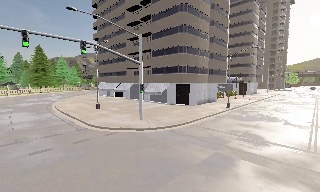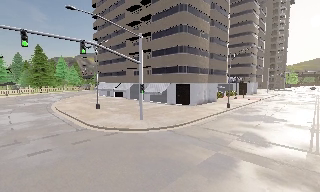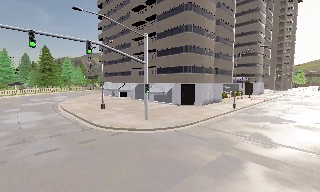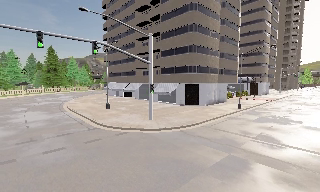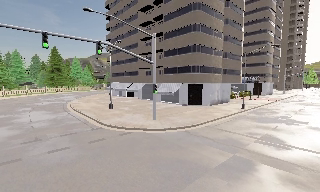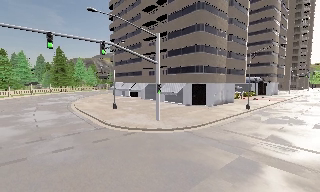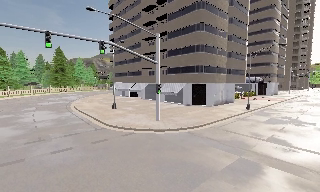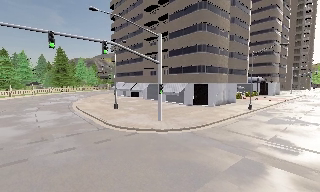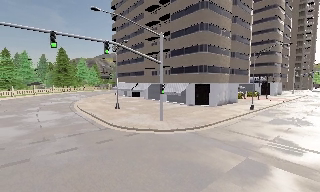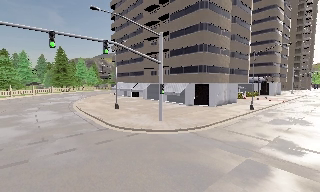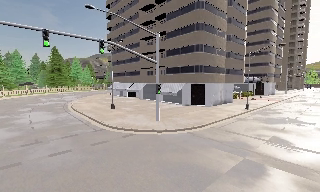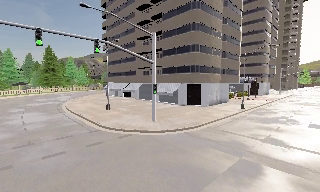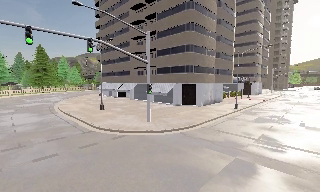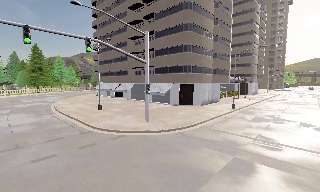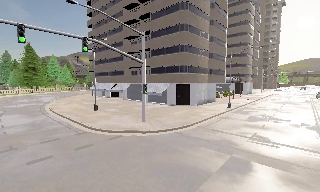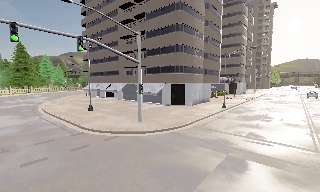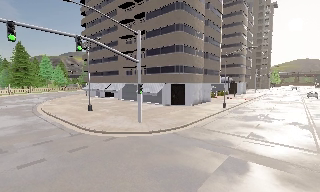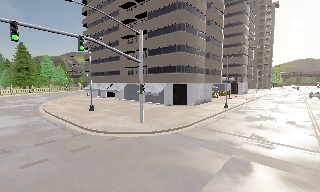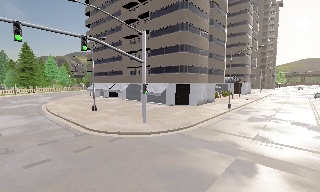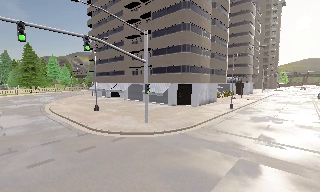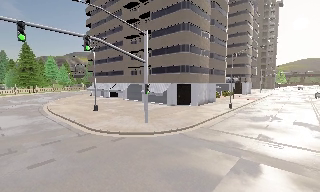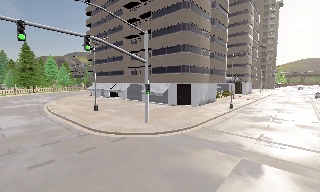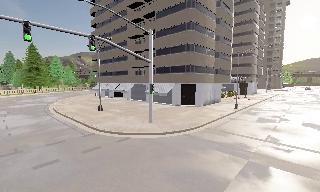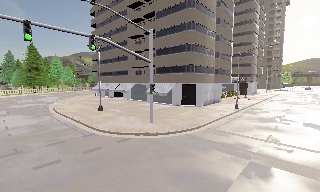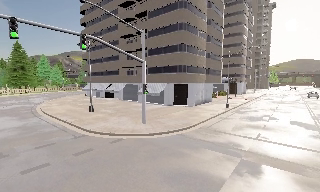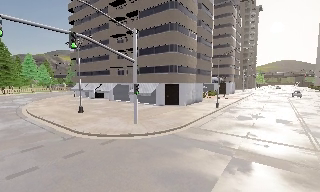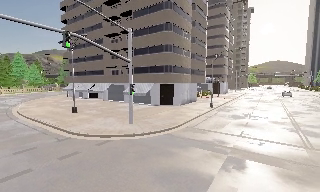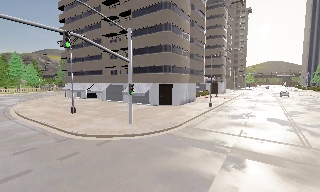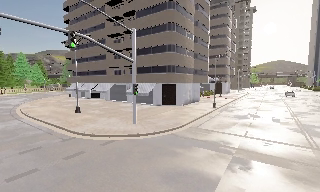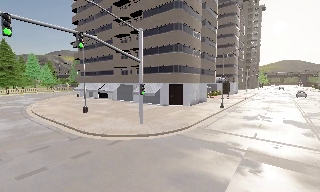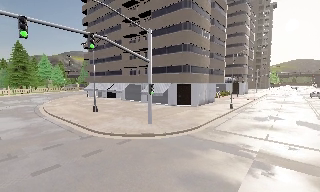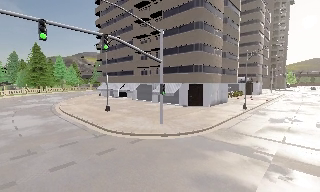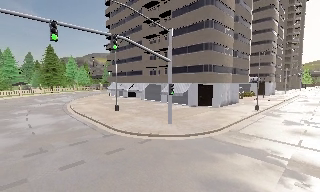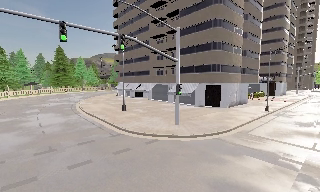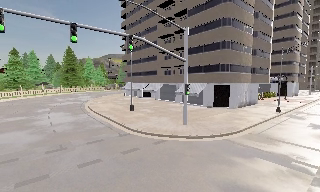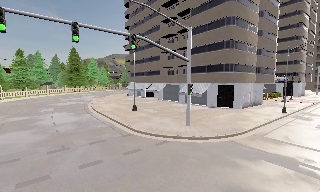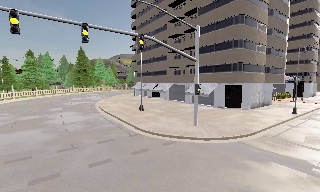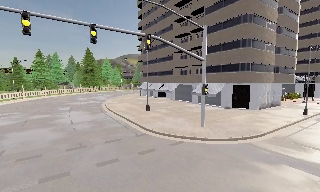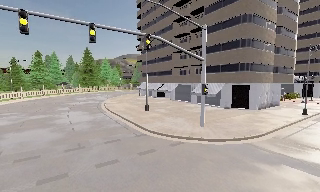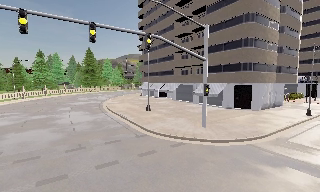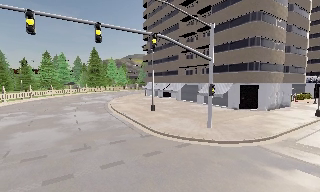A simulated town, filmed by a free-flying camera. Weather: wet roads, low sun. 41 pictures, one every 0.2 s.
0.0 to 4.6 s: The camera travels to its left and forward, about 2 m, so close, fixed things drift to the right.
4.6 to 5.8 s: The camera travels to its left, about 0.5 m.
5.8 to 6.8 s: The camera pans to its left, which is counterclockwise from overhead, by about 15 degrees.
6.8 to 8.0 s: The camera shifts only a little, or ends up much as it began.
The film runs forward here.
